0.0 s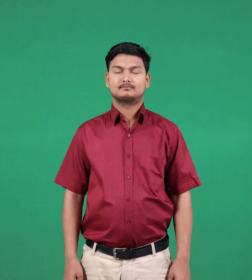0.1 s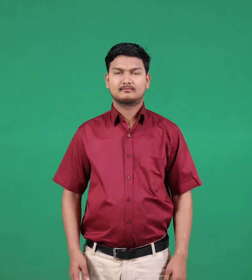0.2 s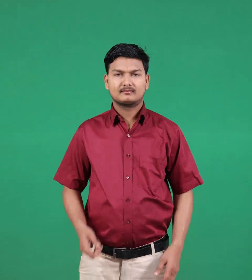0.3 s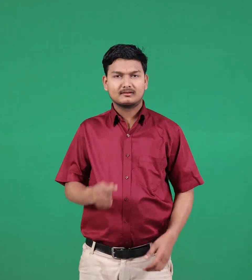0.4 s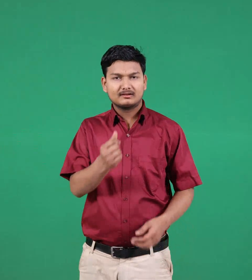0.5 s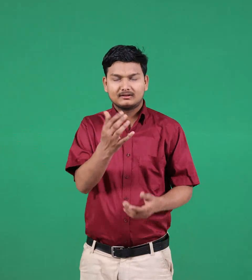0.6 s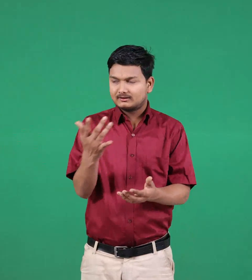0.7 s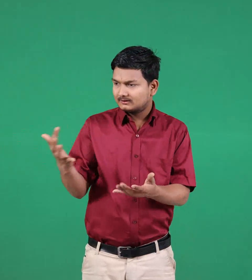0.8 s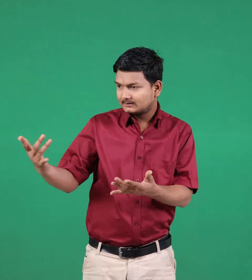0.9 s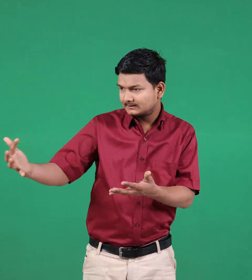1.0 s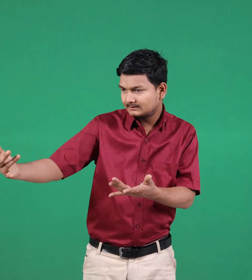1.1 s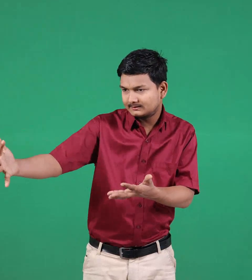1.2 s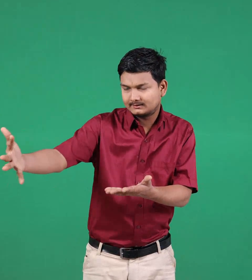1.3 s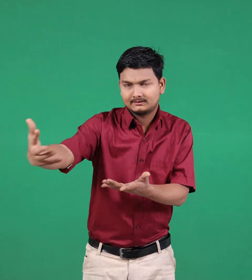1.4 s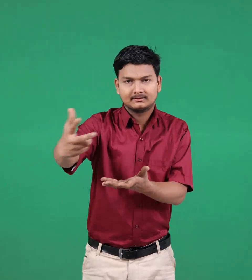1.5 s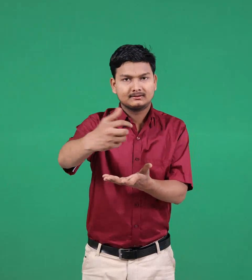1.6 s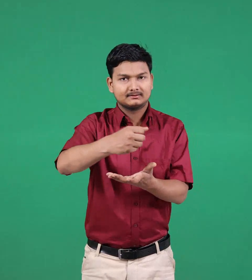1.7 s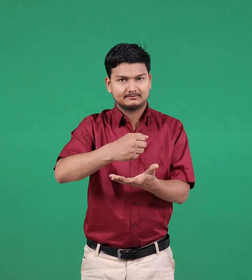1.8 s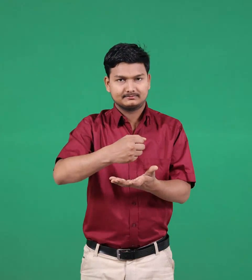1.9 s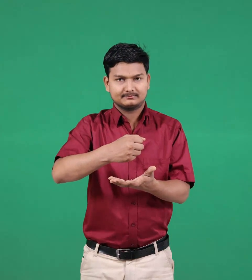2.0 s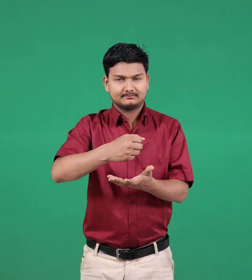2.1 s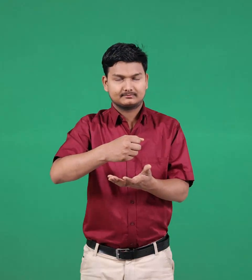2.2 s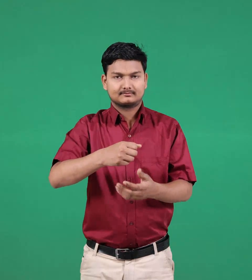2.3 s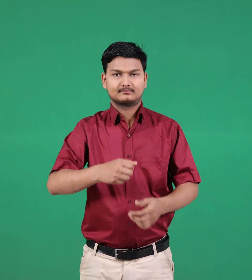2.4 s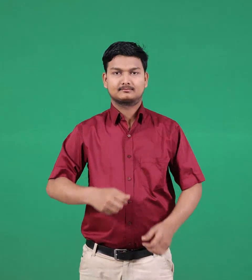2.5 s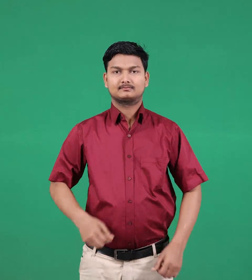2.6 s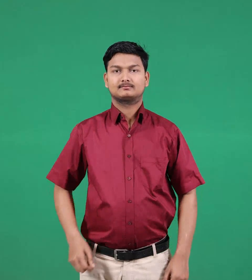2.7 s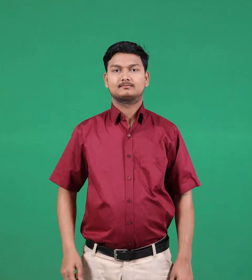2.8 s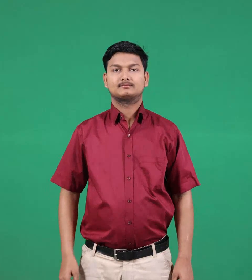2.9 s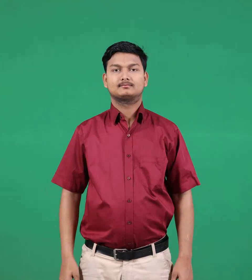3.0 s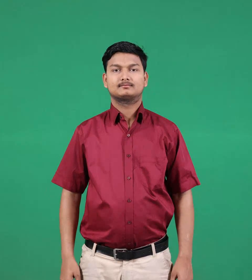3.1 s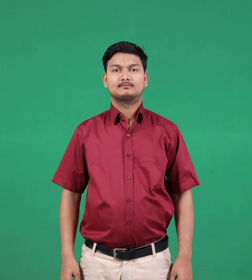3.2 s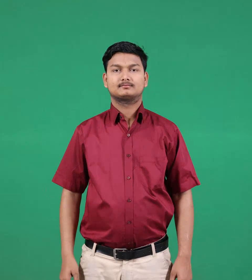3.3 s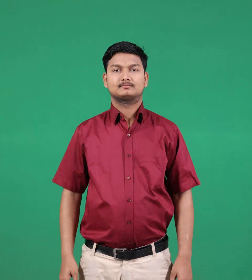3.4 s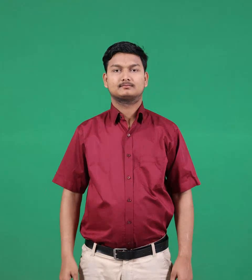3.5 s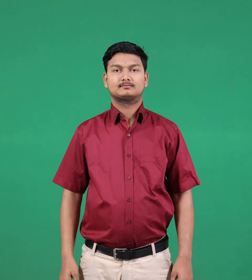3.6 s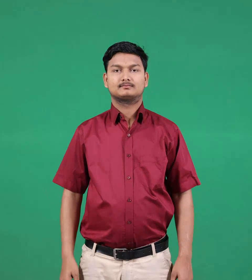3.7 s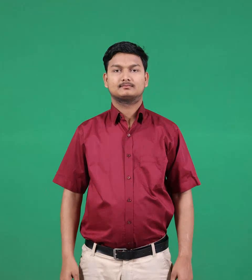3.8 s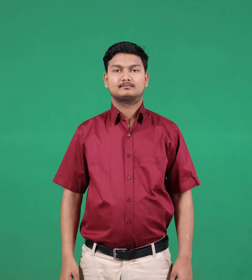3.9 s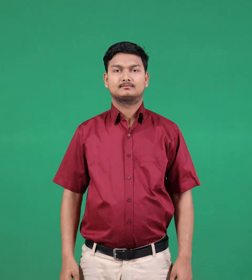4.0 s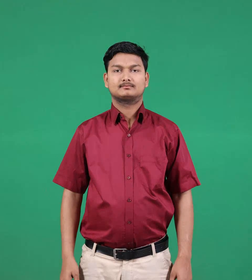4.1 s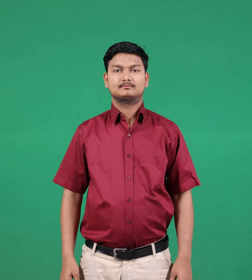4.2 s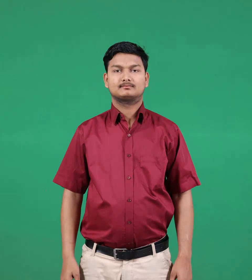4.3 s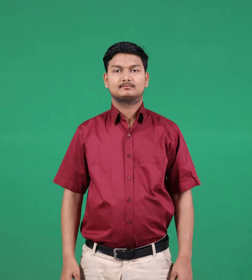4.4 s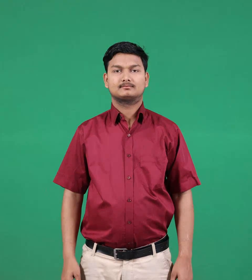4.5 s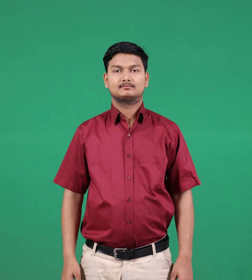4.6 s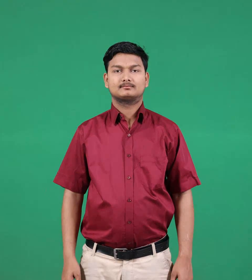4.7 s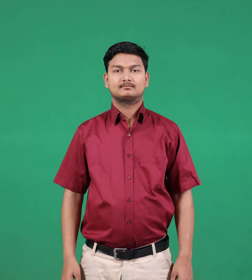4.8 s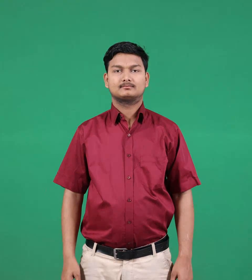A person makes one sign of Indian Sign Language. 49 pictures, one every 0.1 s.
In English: collection
